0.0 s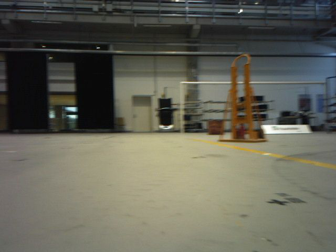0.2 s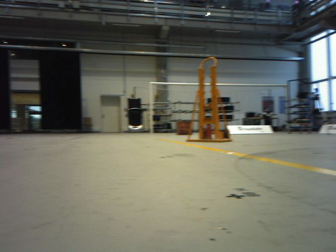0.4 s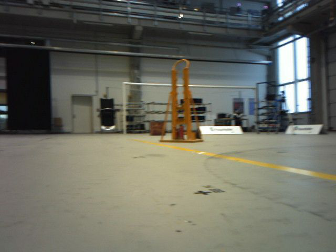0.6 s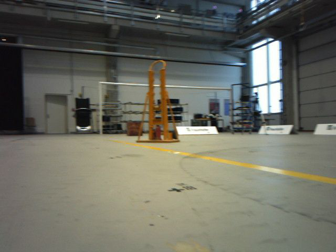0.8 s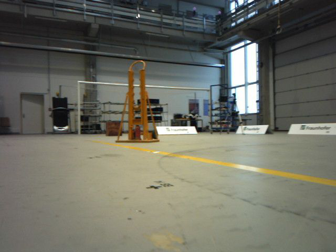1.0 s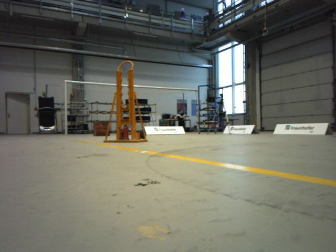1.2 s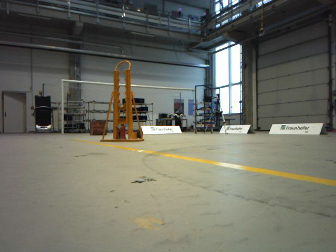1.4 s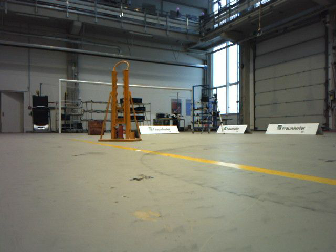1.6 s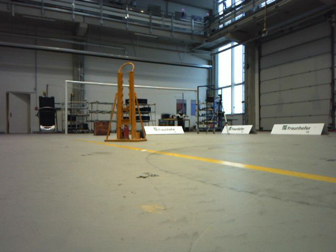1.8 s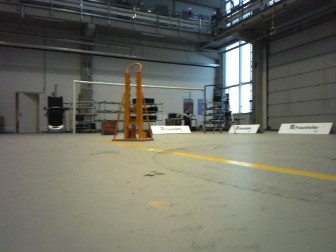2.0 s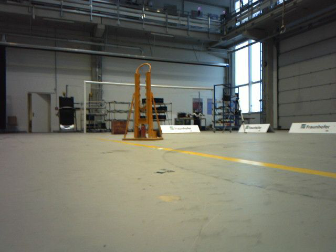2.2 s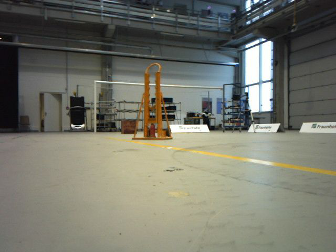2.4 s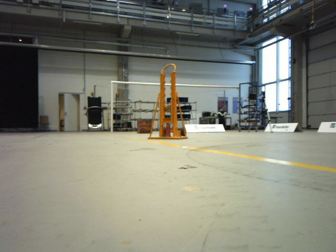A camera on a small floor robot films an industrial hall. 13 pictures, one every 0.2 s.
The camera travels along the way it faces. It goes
backward.
0.0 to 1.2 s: The scene slides to the left, as the camera pans about 25 degrees to its right. It travels backward, about 0.2 m, so what stands in front gets smaller.
1.2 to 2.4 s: The camera travels backward, about 0.2 m, so what stands in front gets smaller.
The film runs backward here.
